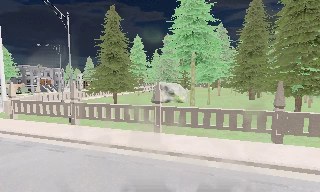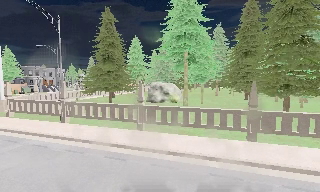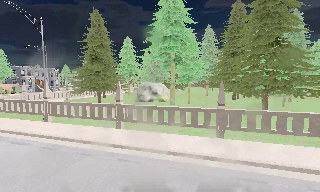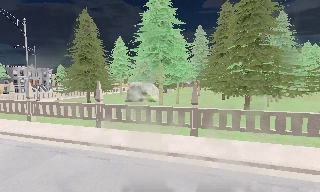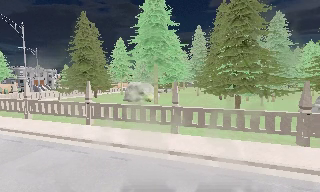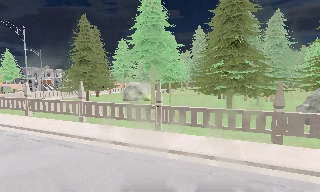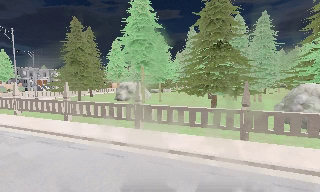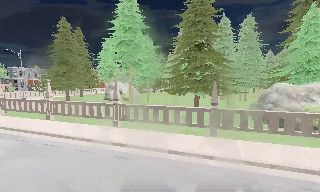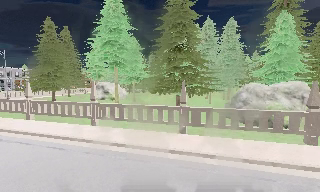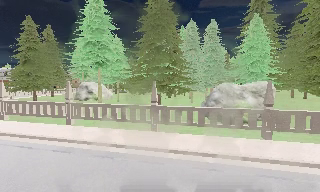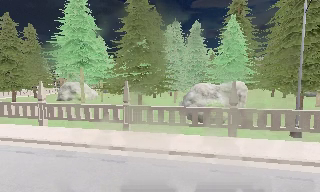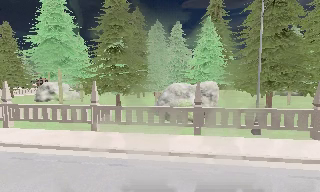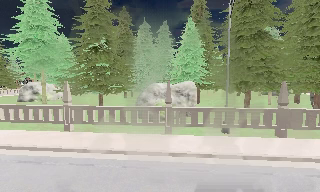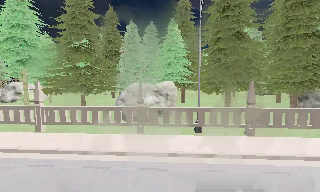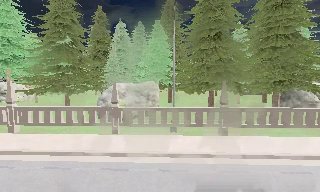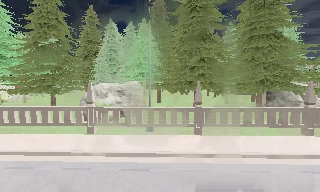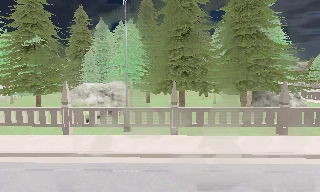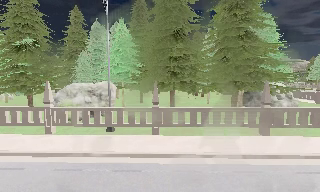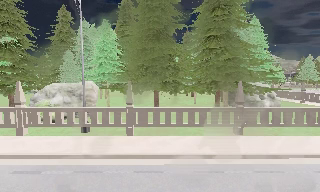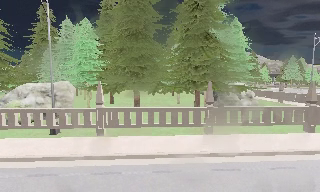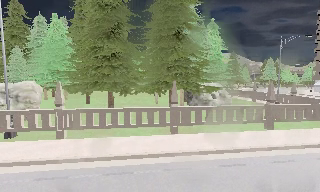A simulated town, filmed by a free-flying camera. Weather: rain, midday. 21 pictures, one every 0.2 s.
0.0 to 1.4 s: The camera travels to its right, about 9 m, so close, fixed things drift to the left.
1.4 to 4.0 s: The camera swings to its right by about 25 degrees, and the scene slides to the left. It travels to its right, about 15 m, so close, fixed things drift to the left.
The film runs backward here.
